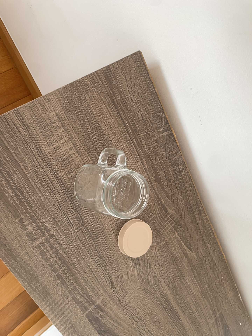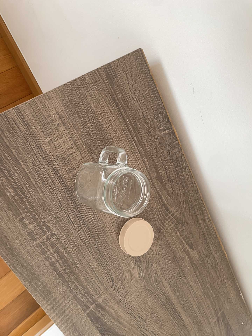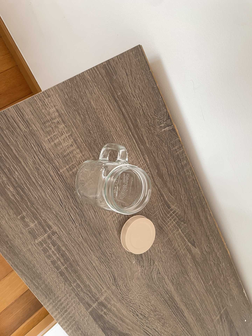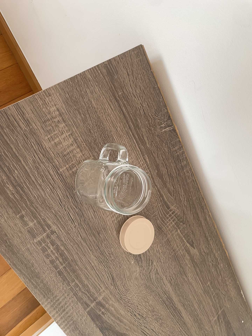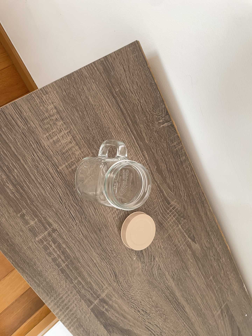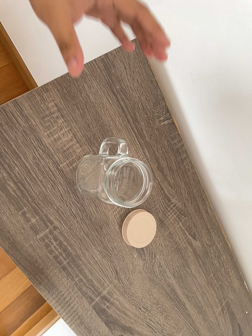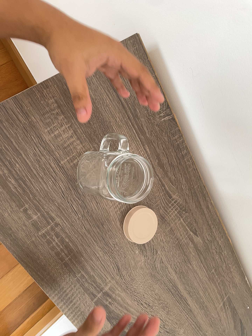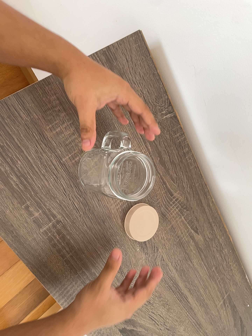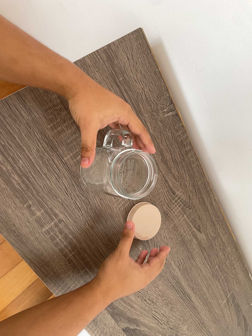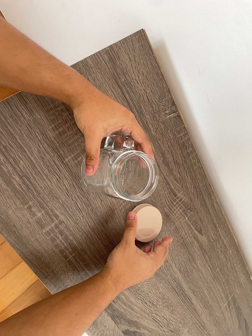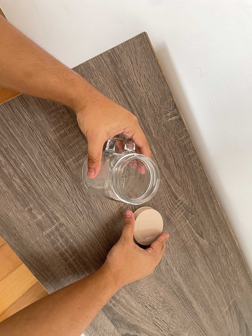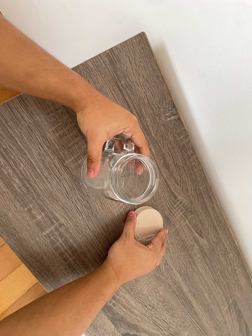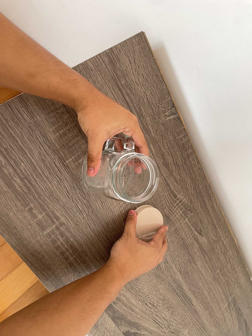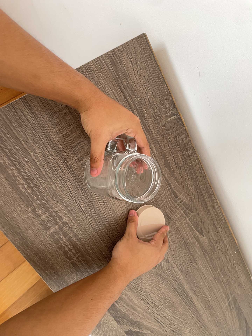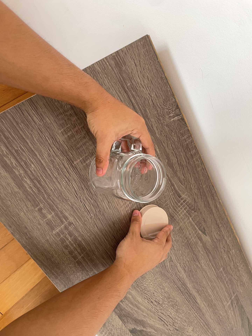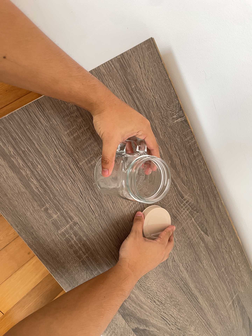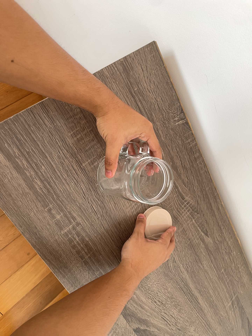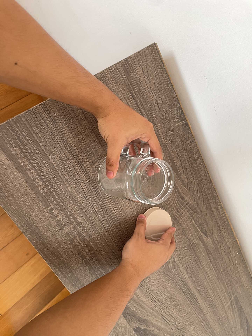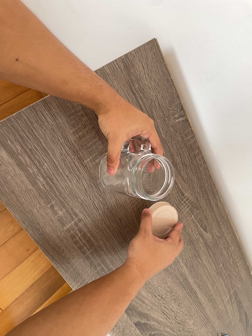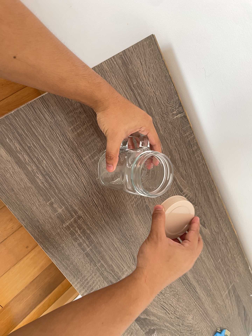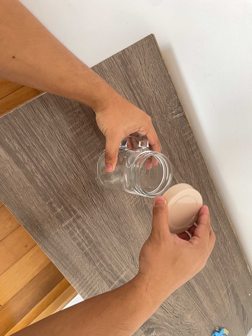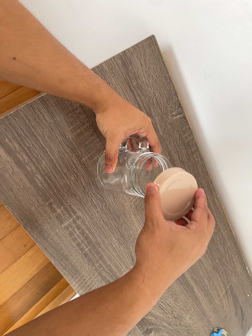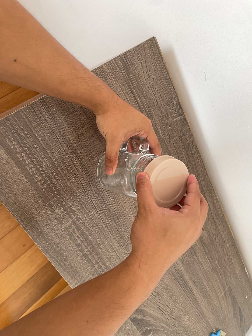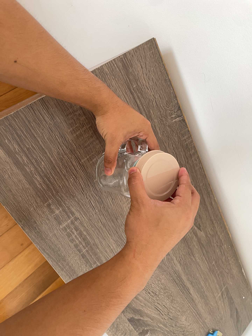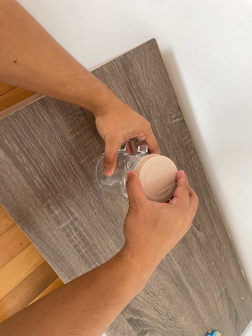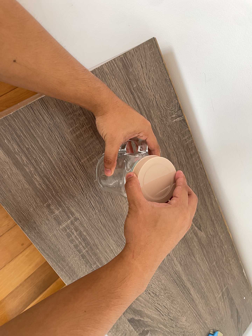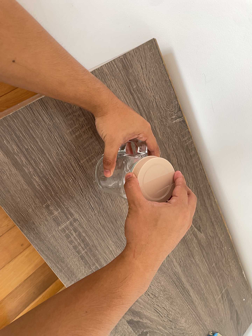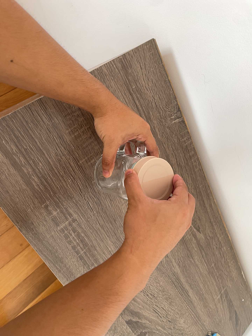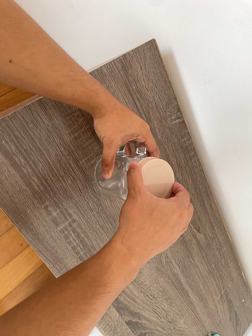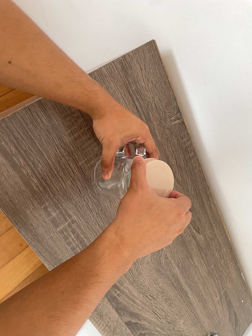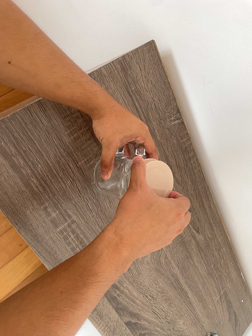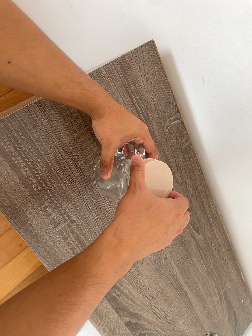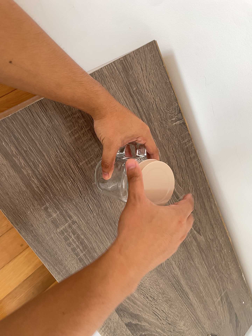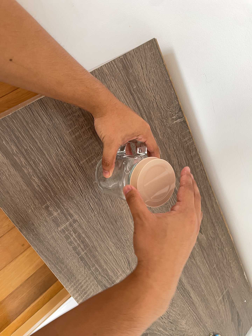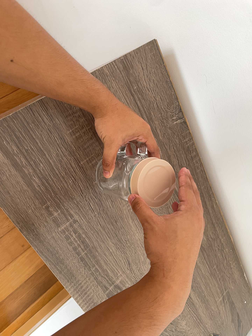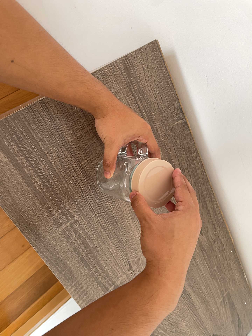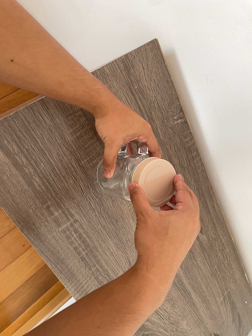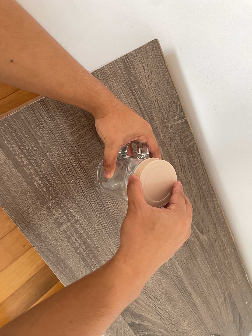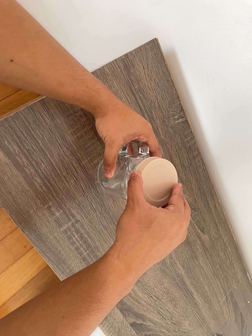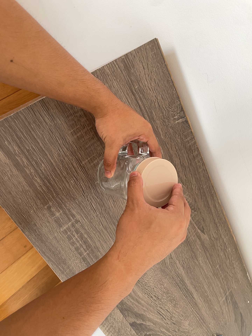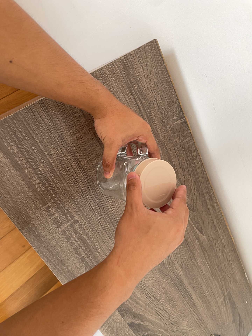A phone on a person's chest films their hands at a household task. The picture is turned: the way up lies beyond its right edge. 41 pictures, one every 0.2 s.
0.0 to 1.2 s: The camera shifts only a little, or ends up much as it began.
1.2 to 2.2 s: The camera keeps its place and its aim.
2.2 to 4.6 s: The camera shifts only a little, or ends up much as it began.
4.6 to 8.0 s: The camera keeps its place and its aim.
The film runs forward here.
